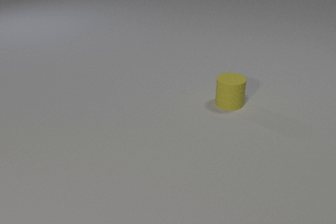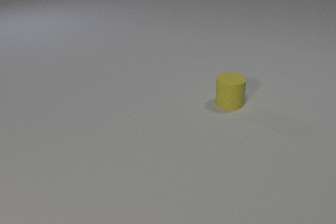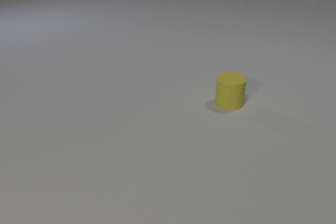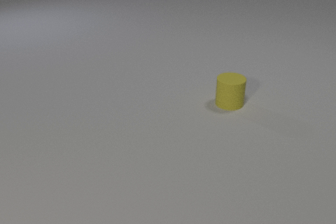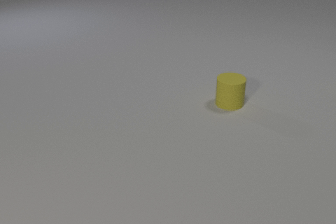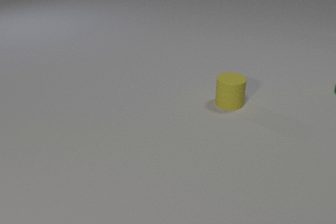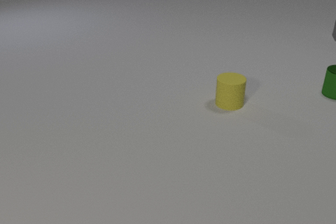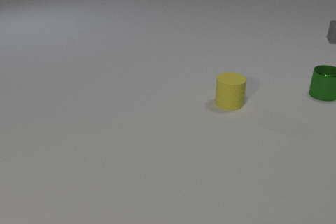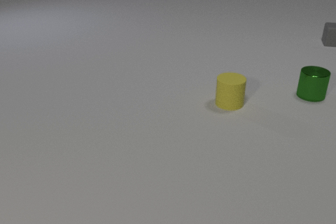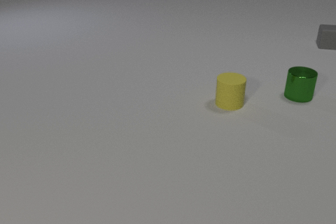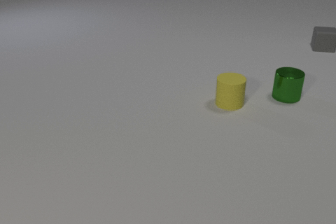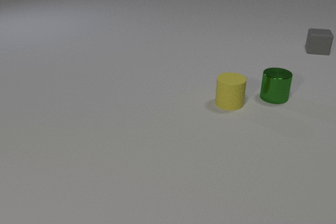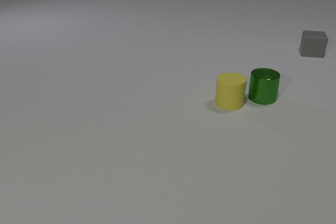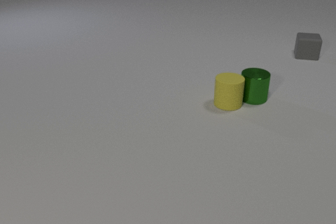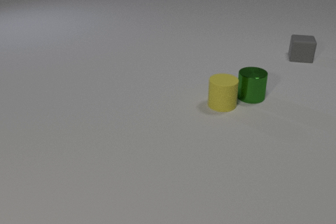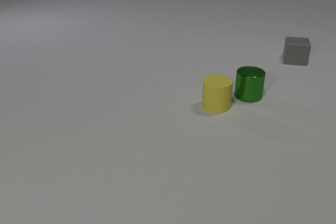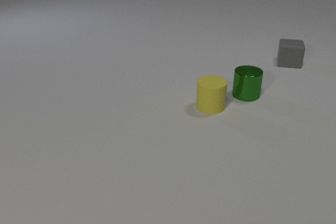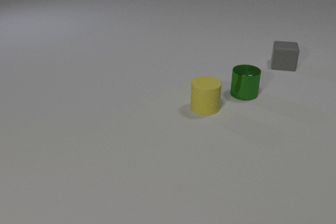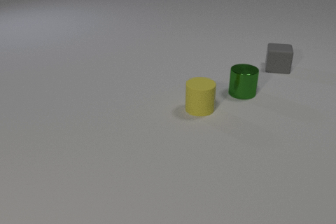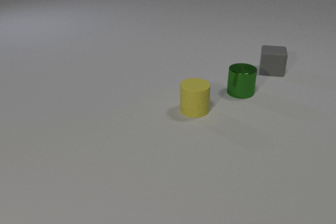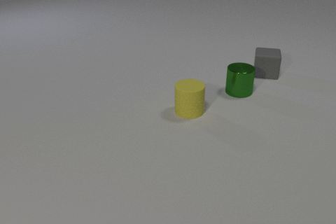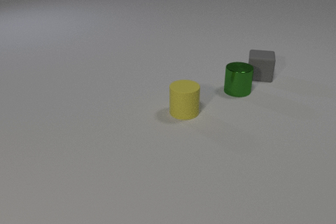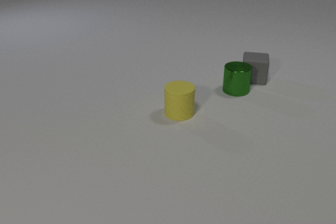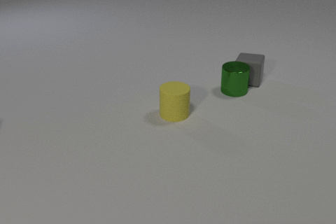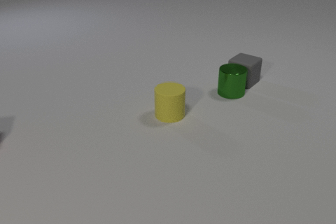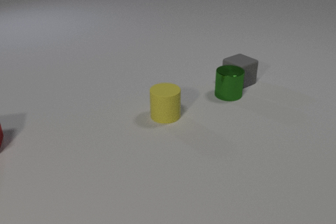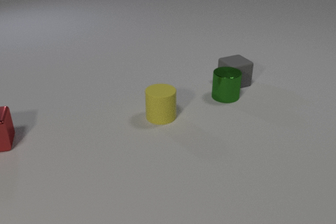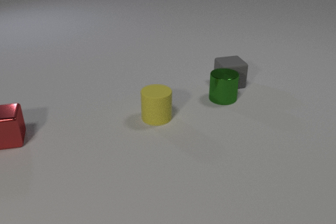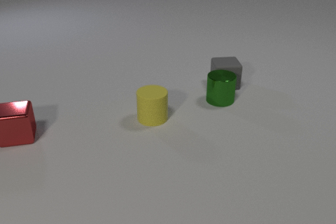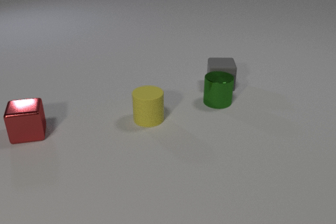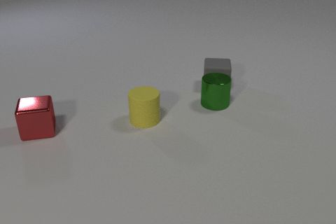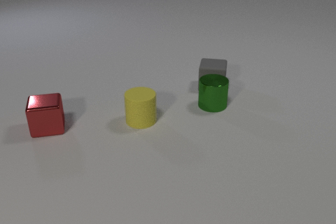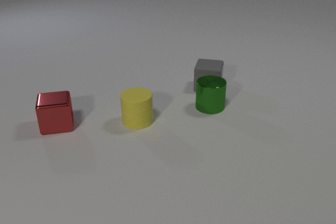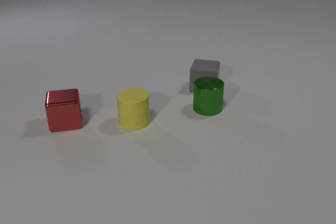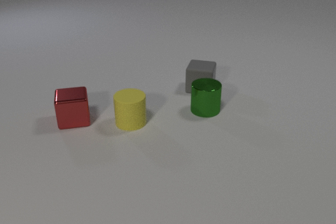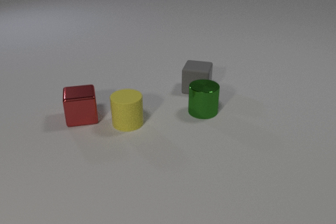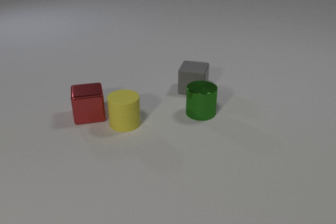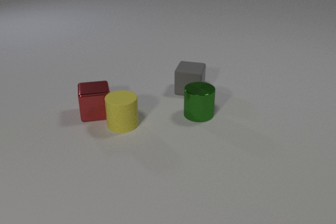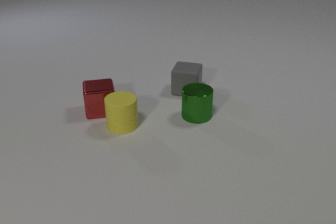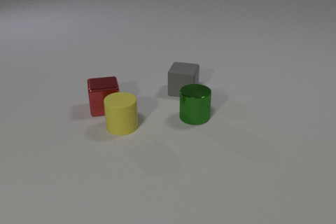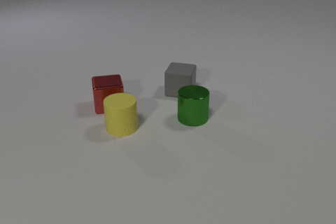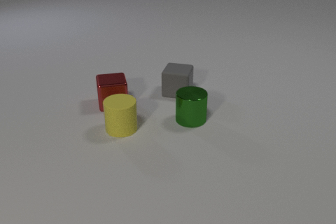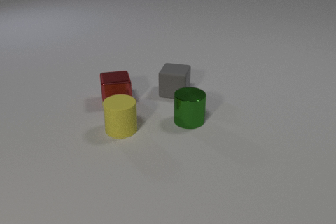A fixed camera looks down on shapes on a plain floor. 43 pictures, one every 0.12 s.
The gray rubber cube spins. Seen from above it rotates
clockwise.
The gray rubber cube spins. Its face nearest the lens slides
to the left.
0.00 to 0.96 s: The green metal cylinder comes in at the right edge, slides to the left and toward the camera. The gray rubber cube comes in at the right edge, slides toward the camera and to the left.
0.96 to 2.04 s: The green metal cylinder slides to the left. The yellow rubber cylinder slides to the left and toward the camera. The gray rubber cube slides toward the camera and to the left. The green metal cylinder and the yellow rubber cylinder collide.
2.04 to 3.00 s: The green metal cylinder slides to the left. The yellow rubber cylinder slides to the left and toward the camera. The gray rubber cube slides toward the camera and to the left, spins clockwise seen from above by about 45 degrees, its near face sliding to the left. The green metal cylinder and the gray rubber cube collide.
3.00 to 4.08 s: The green metal cylinder slides toward the camera and to the left. The yellow rubber cylinder slides to the left. The gray rubber cube slides to the left and toward the camera, spins so that its near face slides to the left, clockwise seen from above. The red metal cube slides to the right.
4.08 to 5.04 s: The green metal cylinder slides toward the camera and to the left. The yellow rubber cylinder slides toward the camera and to the left. The gray rubber cube slides to the left and toward the camera. The red metal cube slides to the right and away from the camera. The yellow rubber cylinder and the red metal cube collide.
What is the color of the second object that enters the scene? gray.
What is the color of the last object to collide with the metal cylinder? gray.
What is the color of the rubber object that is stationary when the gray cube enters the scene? yellow.
